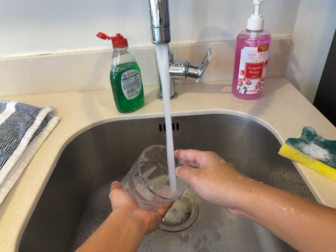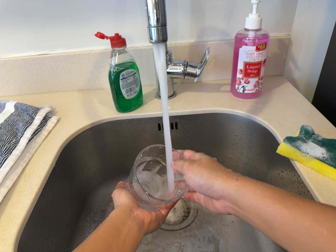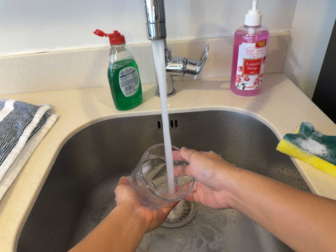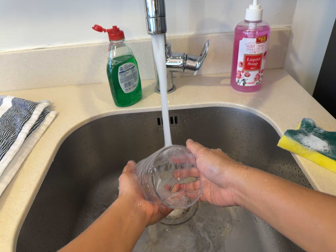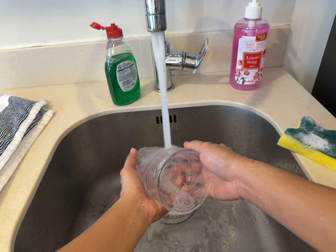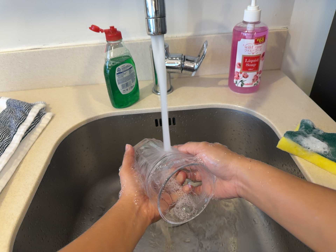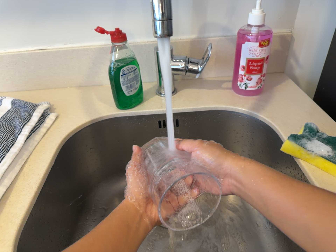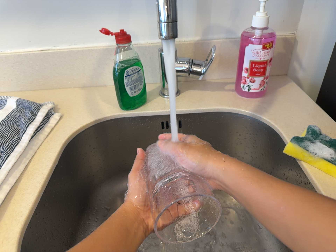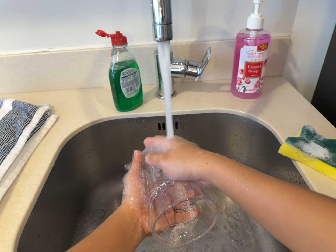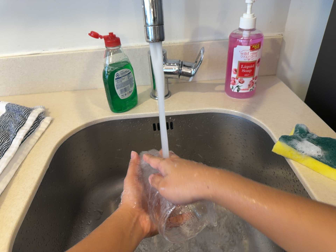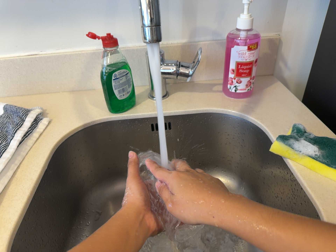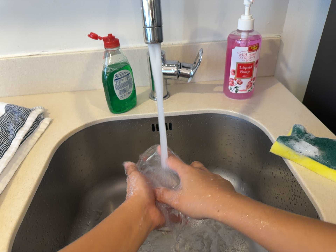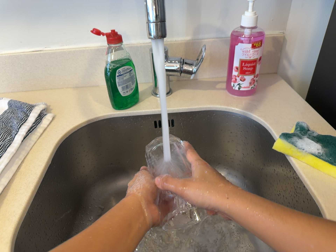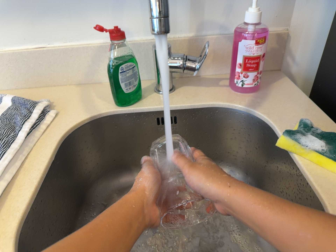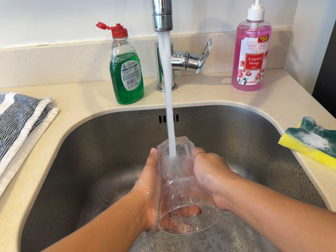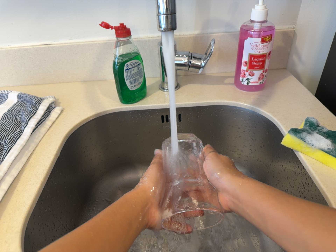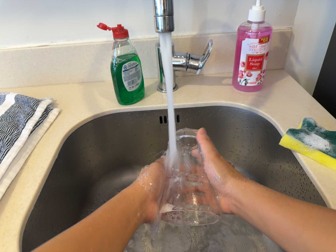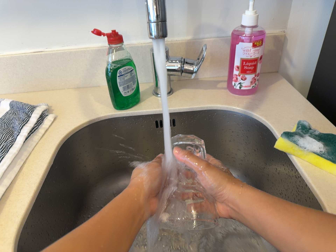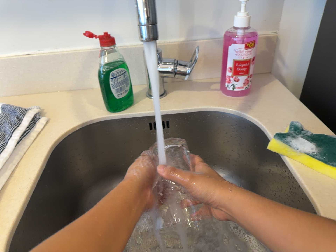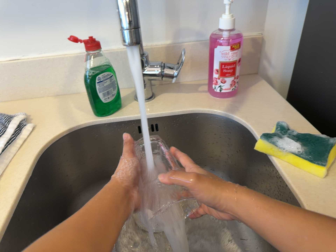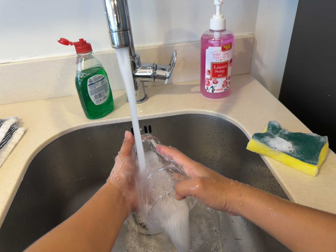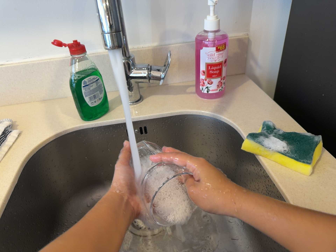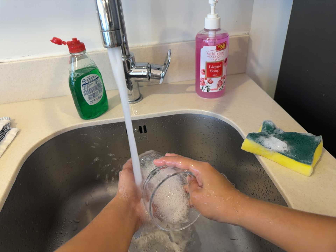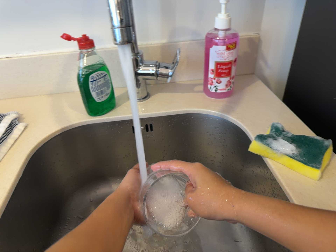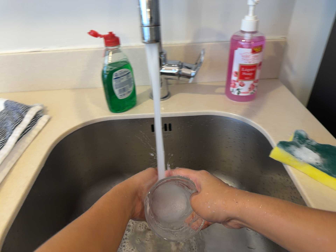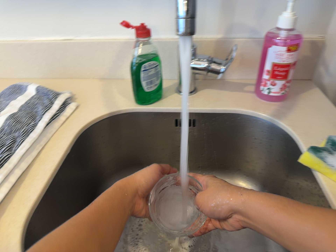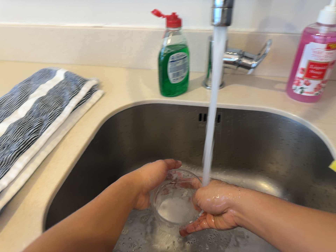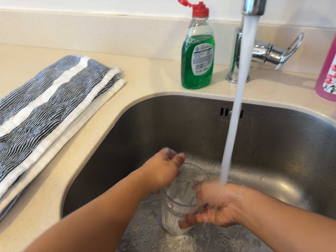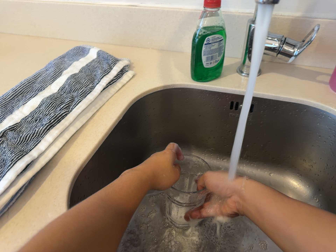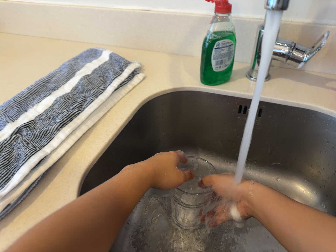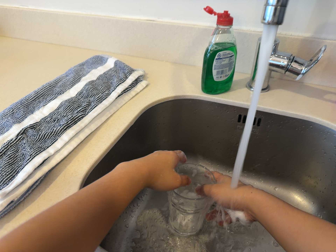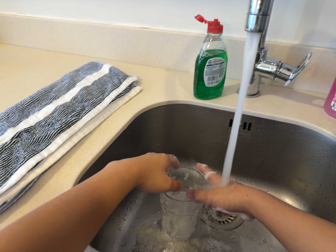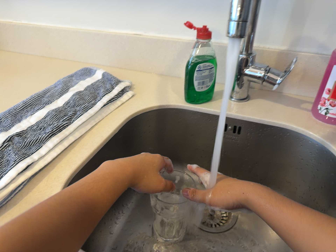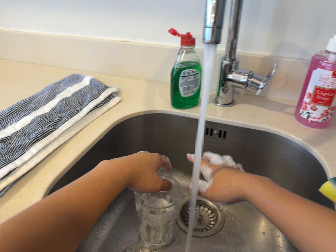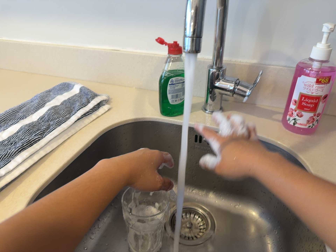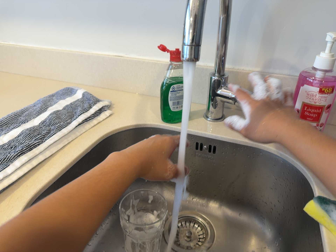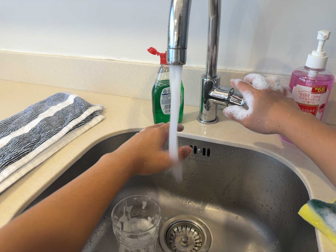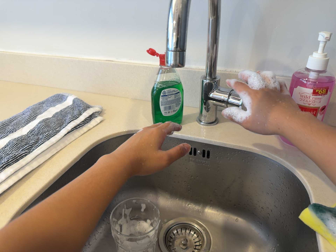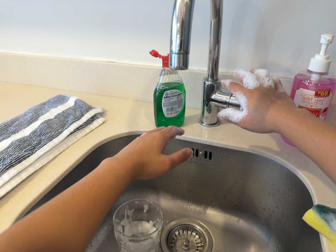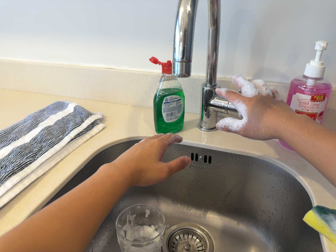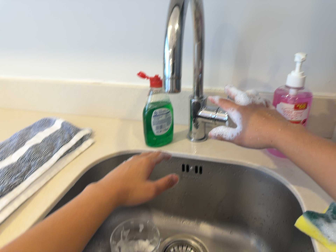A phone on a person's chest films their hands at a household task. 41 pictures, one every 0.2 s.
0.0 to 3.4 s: The camera shifts only a little, or ends up much as it began.
3.4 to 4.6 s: The camera shifts only a little, or ends up much as it began.
4.6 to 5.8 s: The camera swings to its left by about 20 degrees, and the scene slides to the right. It rolls about its line of sight by about 20 degrees, and the scene rotates clockwise.
5.8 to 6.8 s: The camera travels to its right, about 8 cm, so close, fixed things drift to the left. Its aim tips toward the top of its view by about 10 degrees, and the scene shifts downward.
6.8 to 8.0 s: The camera shifts only a little, or ends up much as it began.
The film runs backward here.
